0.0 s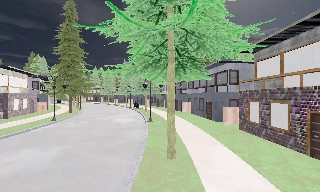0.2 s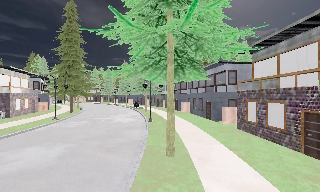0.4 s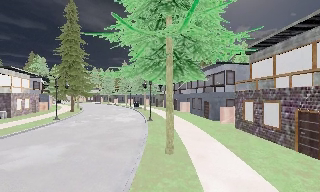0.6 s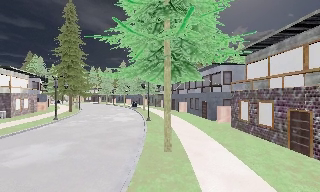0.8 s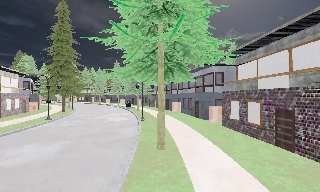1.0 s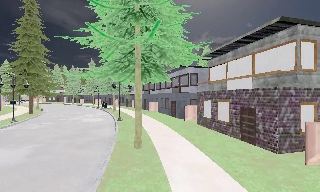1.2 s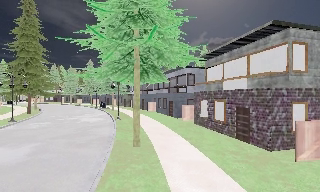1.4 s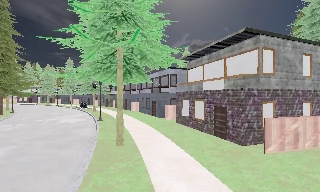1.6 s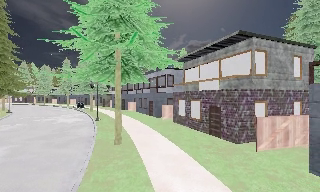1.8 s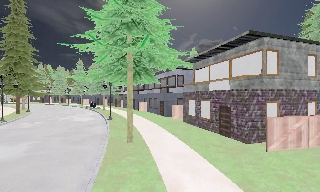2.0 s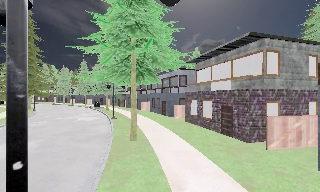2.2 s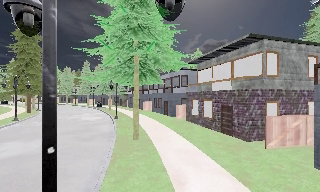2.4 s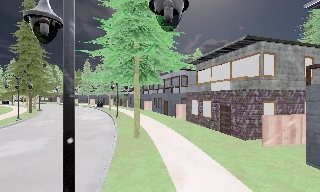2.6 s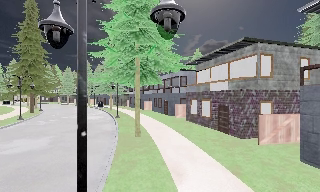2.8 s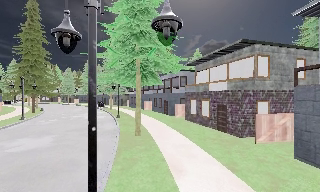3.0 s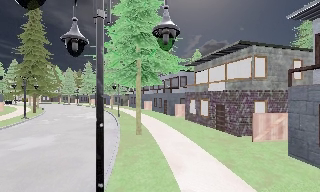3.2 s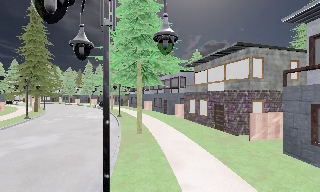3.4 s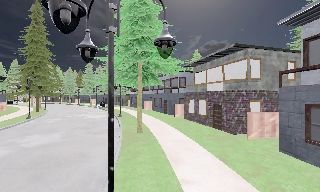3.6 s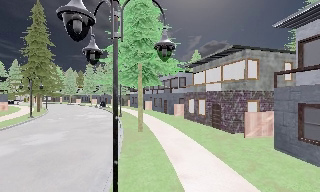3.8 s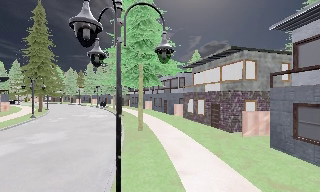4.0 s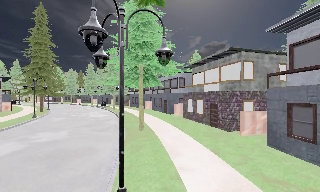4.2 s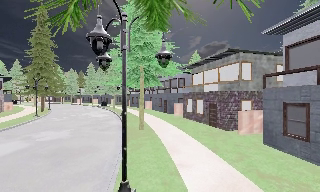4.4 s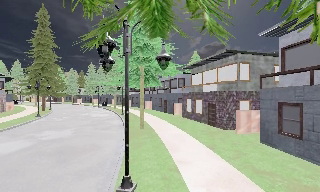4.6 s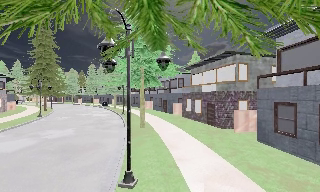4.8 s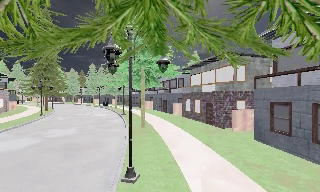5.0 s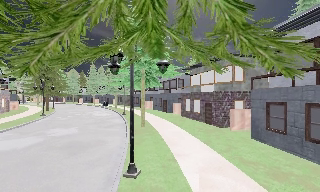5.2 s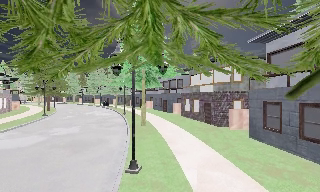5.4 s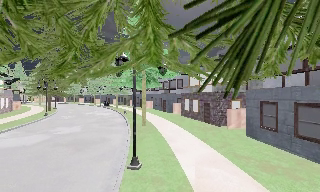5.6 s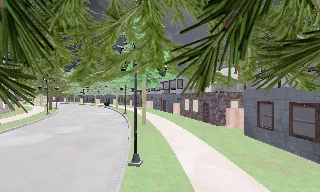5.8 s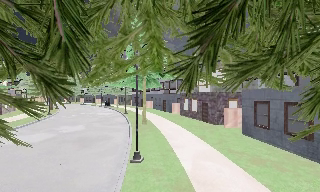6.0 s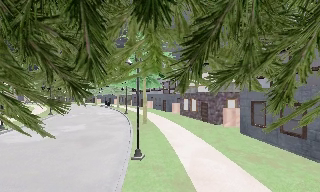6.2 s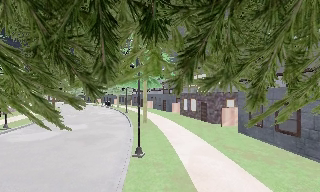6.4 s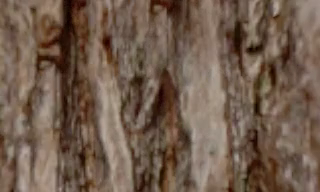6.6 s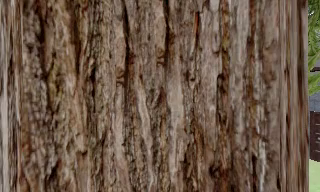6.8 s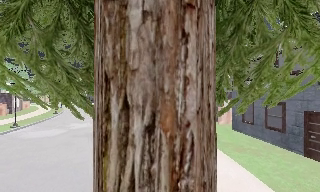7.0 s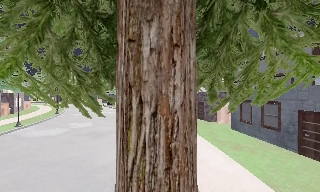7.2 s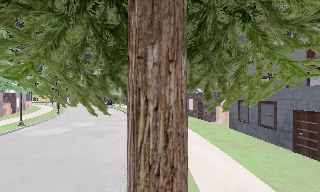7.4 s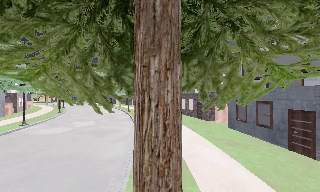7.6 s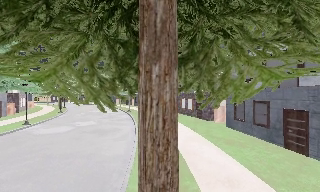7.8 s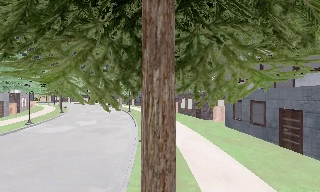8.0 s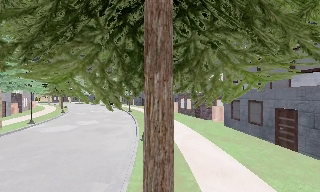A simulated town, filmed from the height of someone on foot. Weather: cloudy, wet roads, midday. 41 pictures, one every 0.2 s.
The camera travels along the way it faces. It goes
backward.
0.0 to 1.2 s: The camera swings to its right by about 10 degrees, and the scene slides to the left. It travels backward, about 1.5 m, so what stands in front gets smaller.
1.2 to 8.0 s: The camera travels backward, about 9 m, so what stands in front gets smaller.
The film runs backward here.
